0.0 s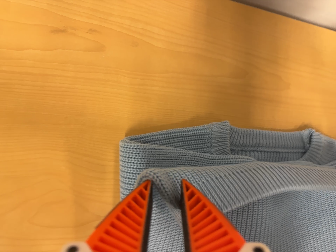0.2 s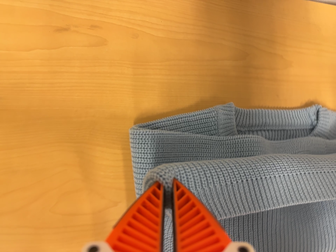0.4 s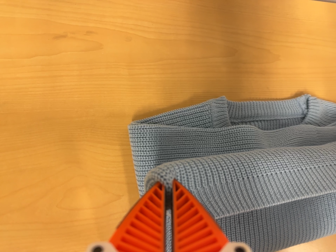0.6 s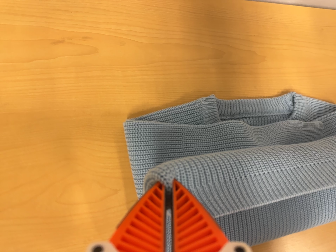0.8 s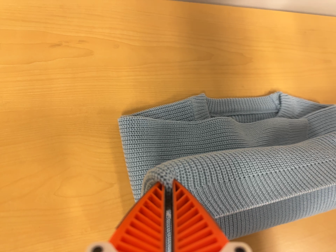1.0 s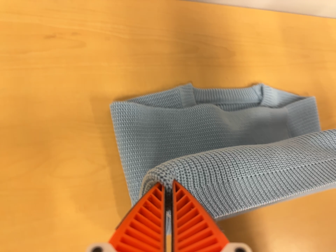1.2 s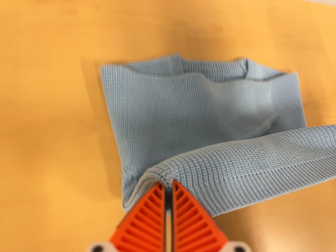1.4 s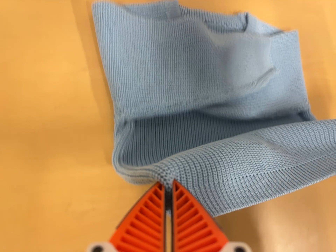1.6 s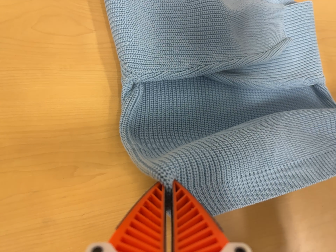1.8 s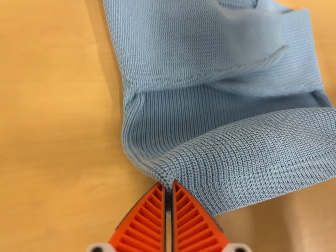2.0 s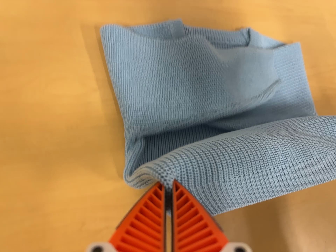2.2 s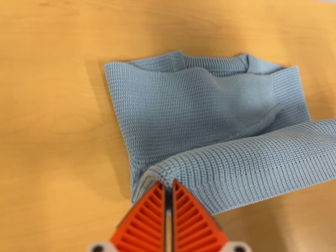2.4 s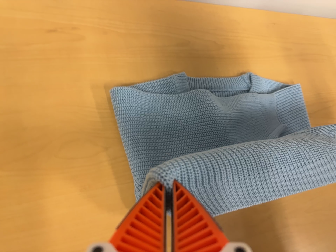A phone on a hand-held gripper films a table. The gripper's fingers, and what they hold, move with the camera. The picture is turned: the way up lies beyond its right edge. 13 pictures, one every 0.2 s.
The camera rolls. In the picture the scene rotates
counterclockwise.
0.0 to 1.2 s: The camera travels toward the bottom of its view and backward, about 18 cm, so close, fixed things drift upward. It rolls about its line of sight by about 10 degrees, and the scene rotates counterclockwise.
1.2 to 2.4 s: The camera shifts only a little, or ends up much as it began.
The film runs backward here.
